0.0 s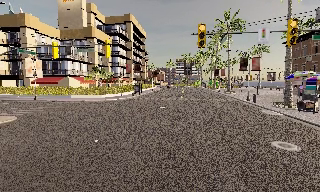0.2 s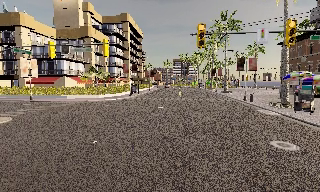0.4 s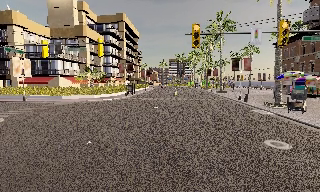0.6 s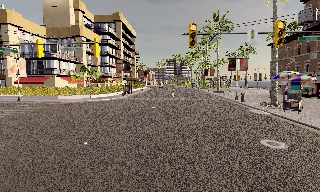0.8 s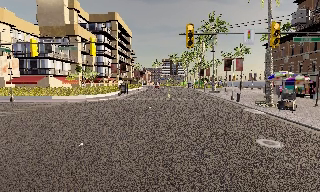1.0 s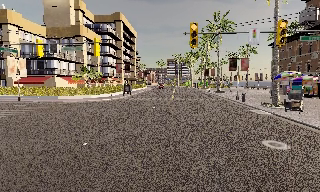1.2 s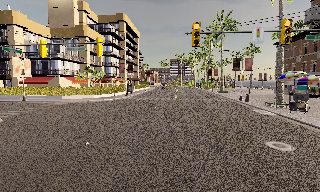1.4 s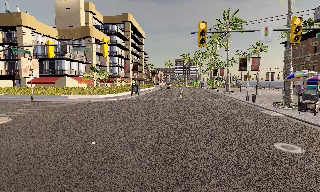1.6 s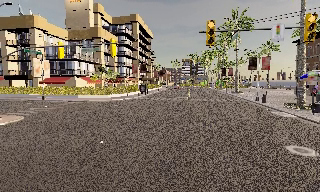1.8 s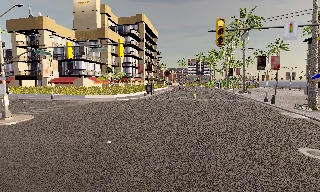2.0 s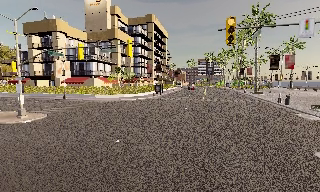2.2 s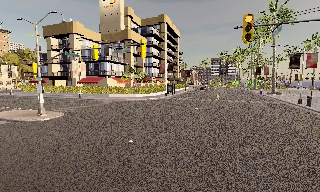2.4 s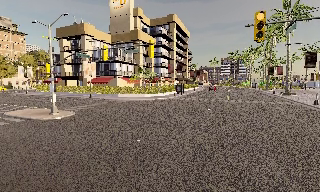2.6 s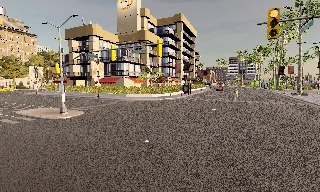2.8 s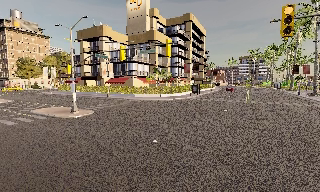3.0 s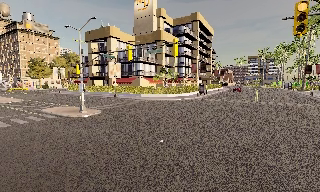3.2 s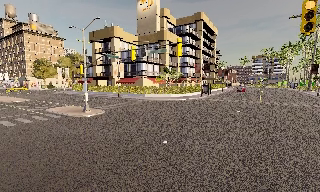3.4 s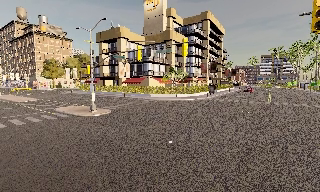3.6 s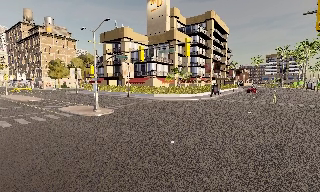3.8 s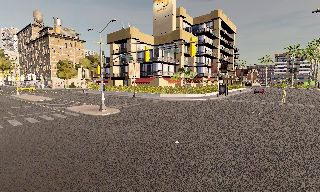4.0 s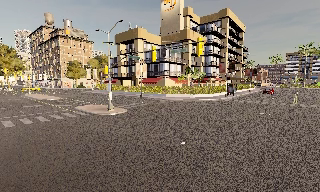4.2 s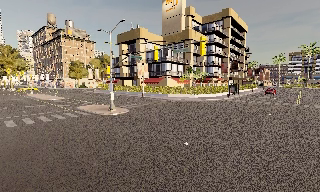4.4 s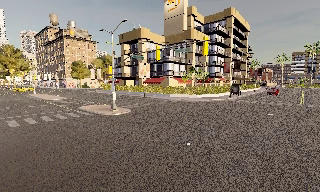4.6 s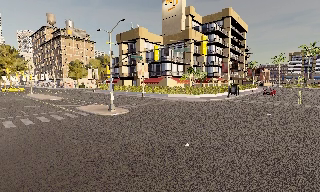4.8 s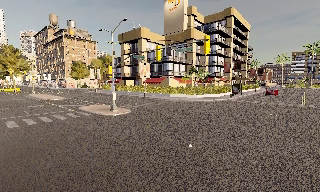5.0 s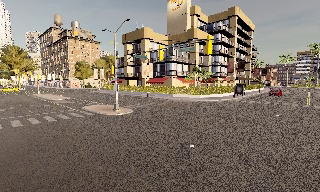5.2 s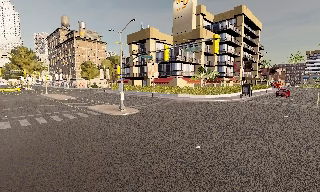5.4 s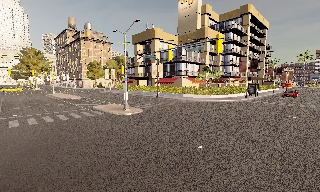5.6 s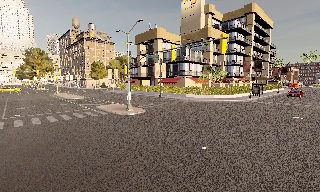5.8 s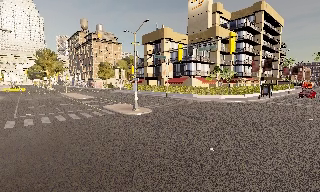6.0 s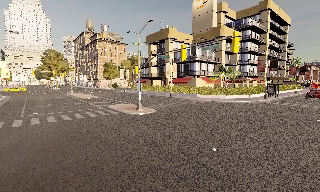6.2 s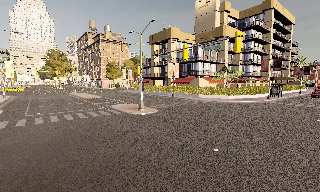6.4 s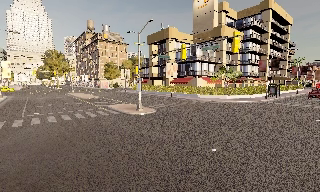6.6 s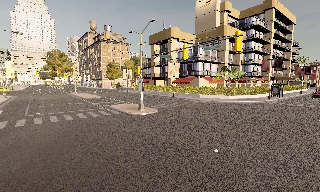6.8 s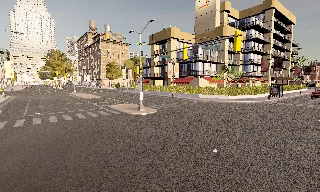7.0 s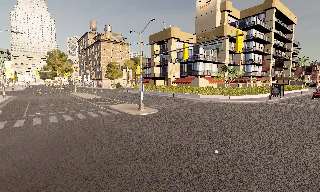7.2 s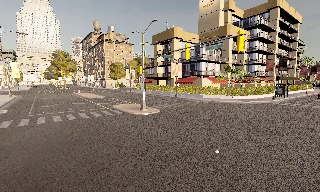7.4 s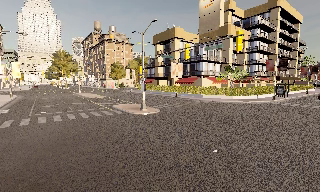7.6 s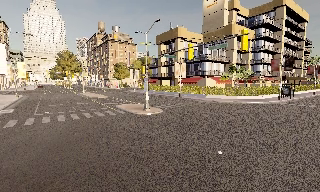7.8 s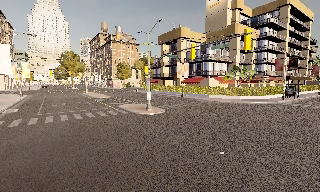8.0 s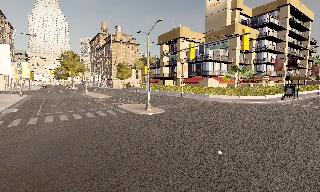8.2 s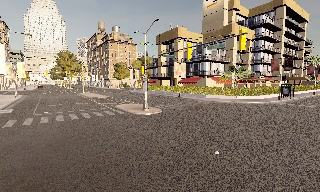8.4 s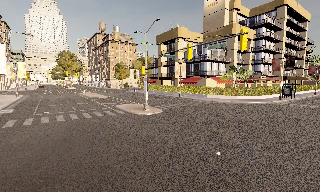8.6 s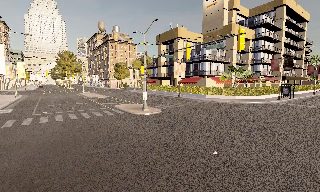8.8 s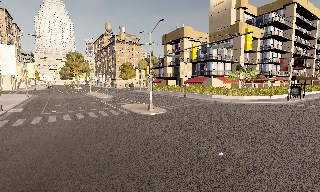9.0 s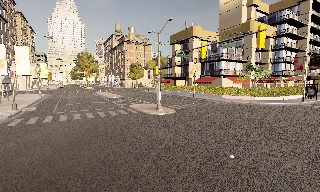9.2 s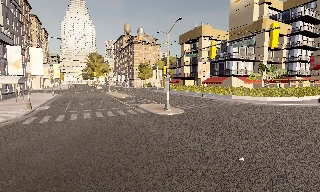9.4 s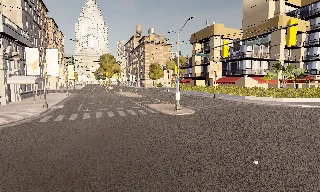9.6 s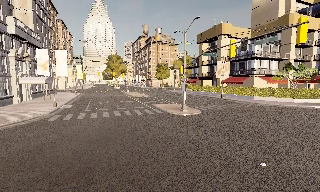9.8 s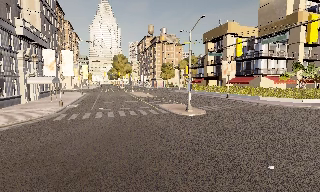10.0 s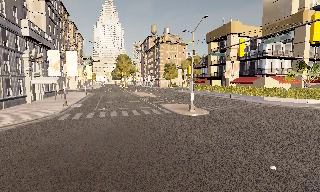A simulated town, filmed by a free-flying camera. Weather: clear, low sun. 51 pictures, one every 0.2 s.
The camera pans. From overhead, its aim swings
counterclockwise.
The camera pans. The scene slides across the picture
to the right.
0.0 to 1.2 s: The camera shifts only a little, or ends up much as it began.
1.2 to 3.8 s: The camera pans to its left, which is counterclockwise from overhead, by about 30 degrees. It travels forward, about 0.5 m.
3.8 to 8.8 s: The camera swings to its left by about 20 degrees, and the scene slides to the right. It travels to its right and forward, about 1 m.
8.8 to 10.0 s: The scene slides to the right, as the camera pans about 15 degrees to its left.
The film runs forward here.
